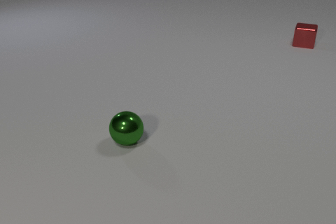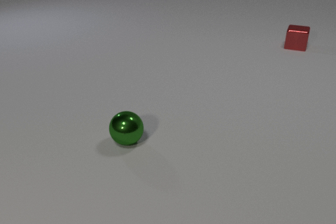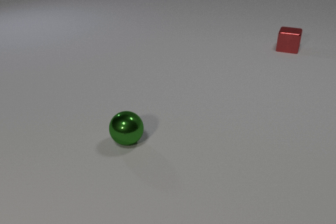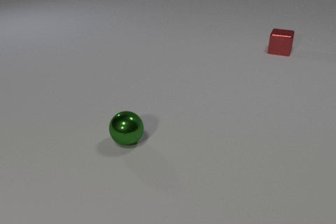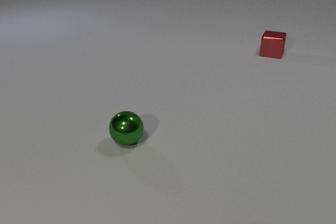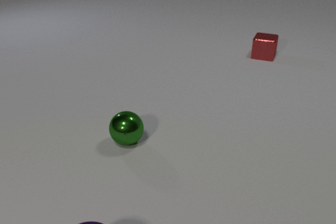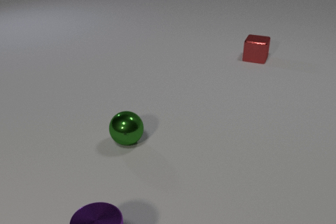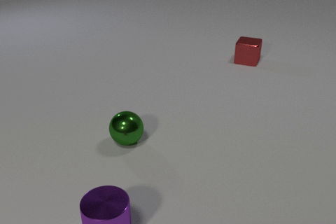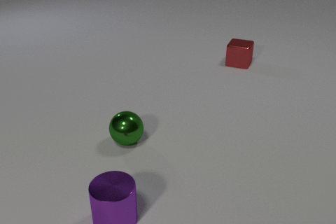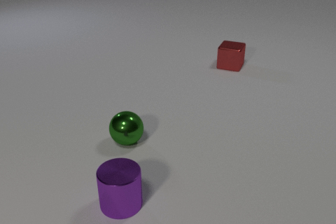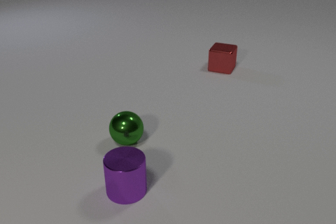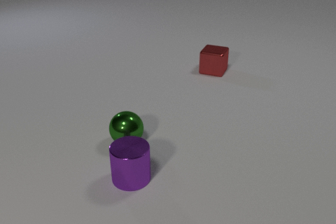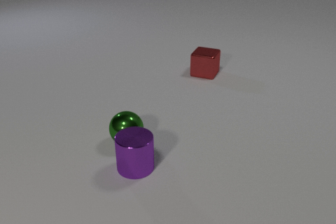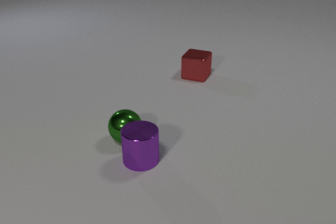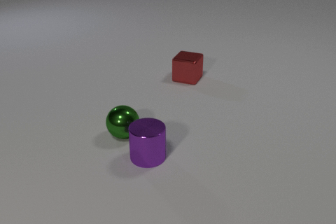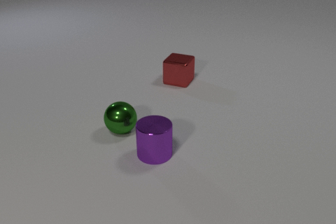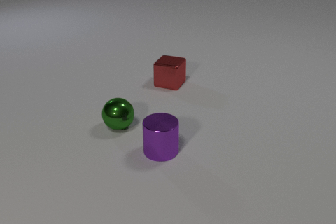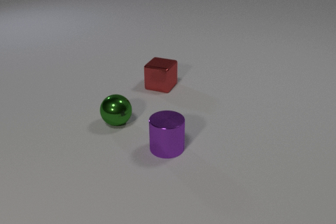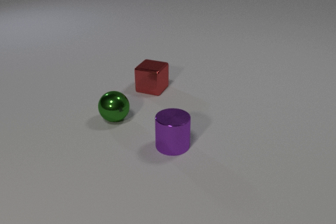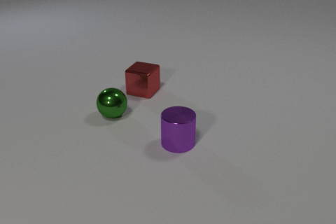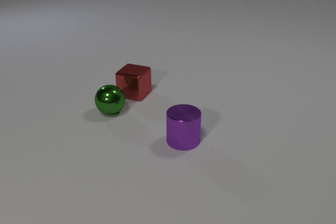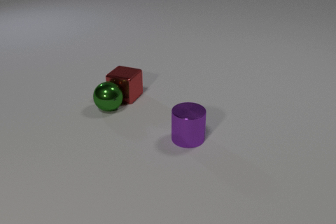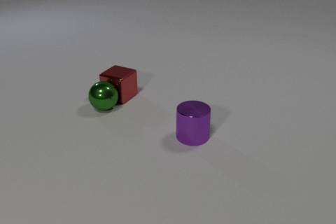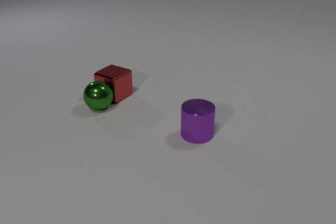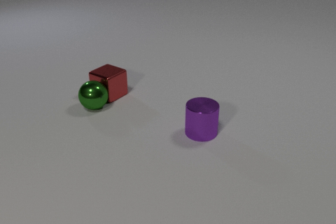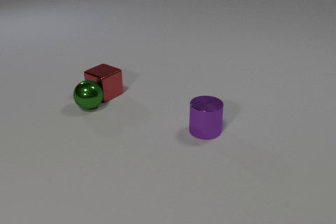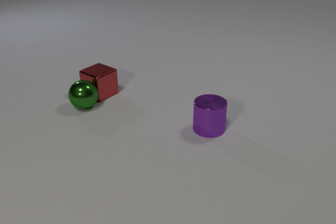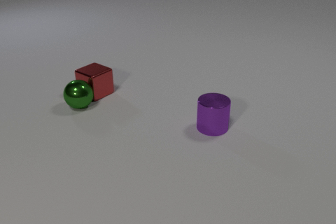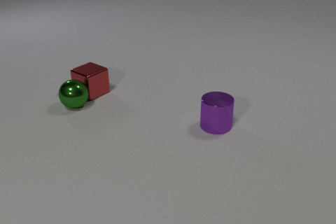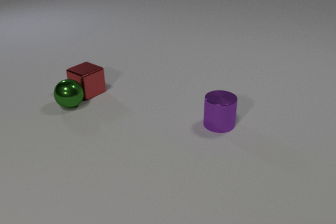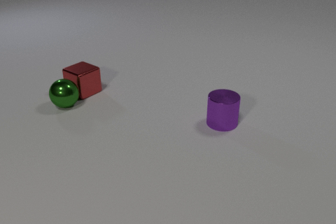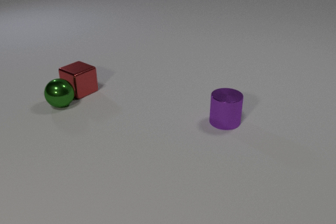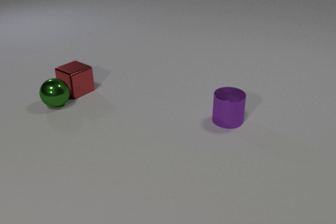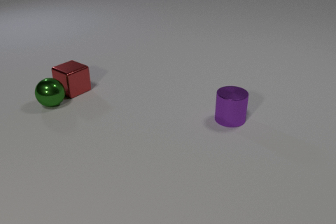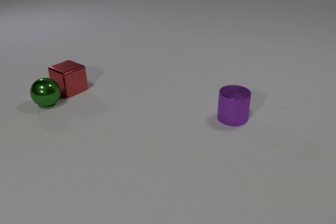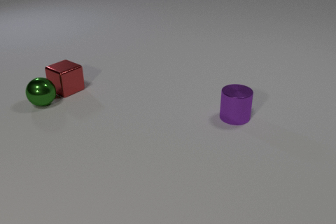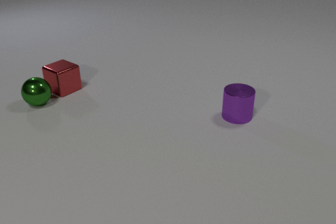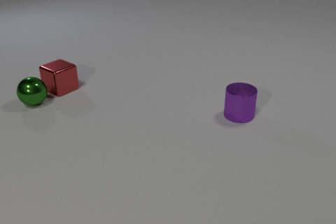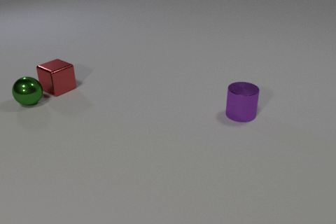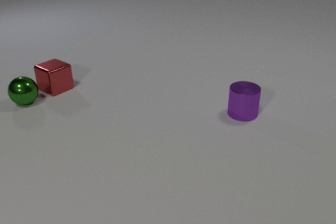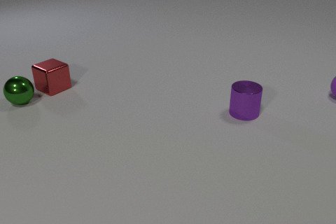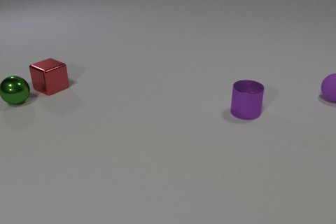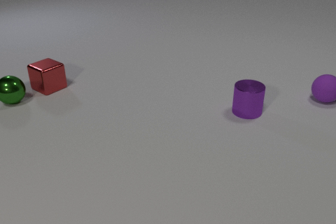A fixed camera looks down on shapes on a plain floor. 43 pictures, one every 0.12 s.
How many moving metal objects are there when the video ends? 3.
What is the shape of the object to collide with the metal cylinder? sphere.
How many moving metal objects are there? 3.
0.00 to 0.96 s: The purple metal cylinder comes in at the bottom edge, slides away from the camera. The red metal cube slides toward the camera and to the left.
0.96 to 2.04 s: The purple metal cylinder slides away from the camera and to the right. The green metal sphere rolls away from the camera. The red metal cube slides to the left and toward the camera. The purple metal cylinder and the green metal sphere collide.
2.04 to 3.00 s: The purple metal cylinder slides to the right and away from the camera. The green metal sphere rolls away from the camera and to the left. The red metal cube slides to the left. The green metal sphere and the red metal cube collide.
3.00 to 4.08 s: The purple metal cylinder slides away from the camera and to the right. The green metal sphere rolls to the left and away from the camera. The red metal cube slides to the left and away from the camera.
4.08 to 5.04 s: The purple metal cylinder slides away from the camera and to the right. The green metal sphere rolls to the left and away from the camera. The purple rubber sphere comes in at the right edge, rolls to the left and toward the camera. The red metal cube slides to the left and away from the camera.
